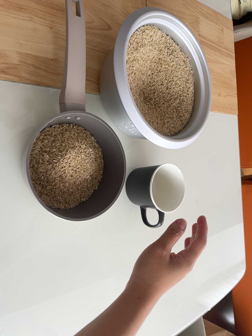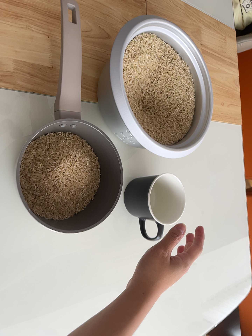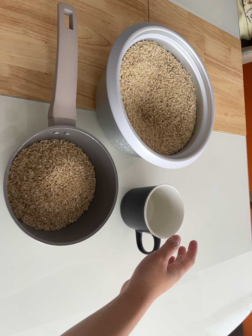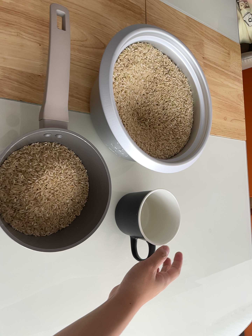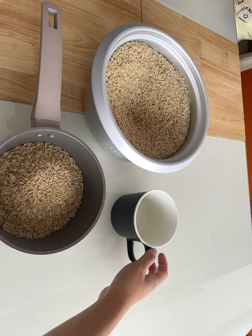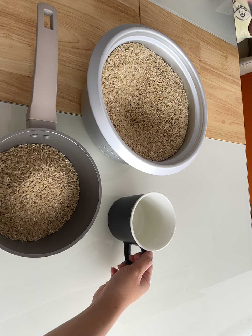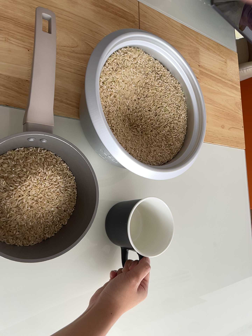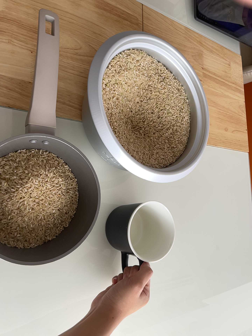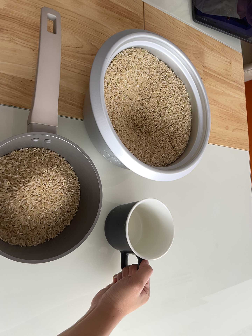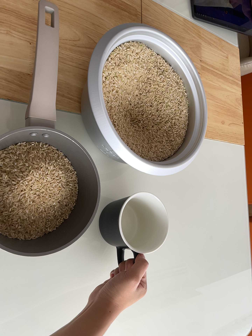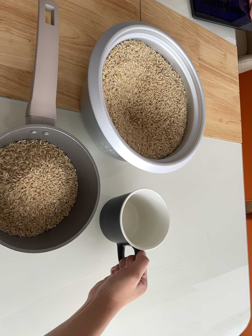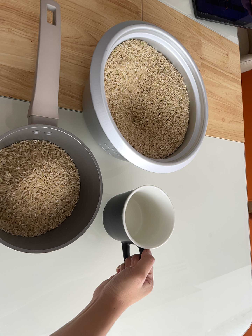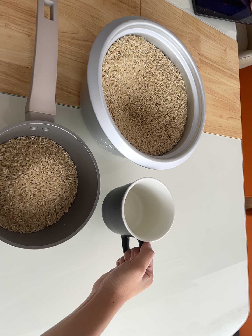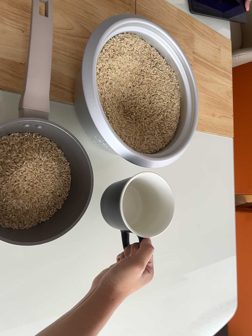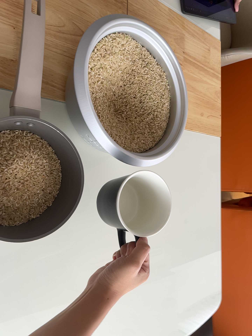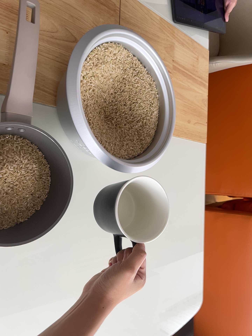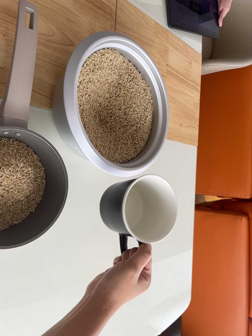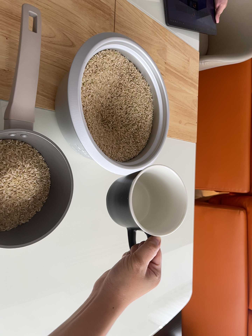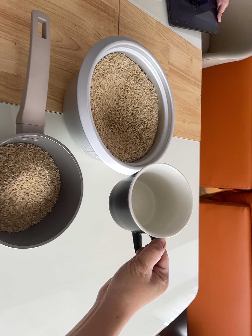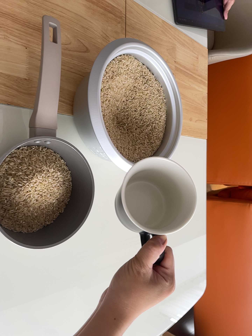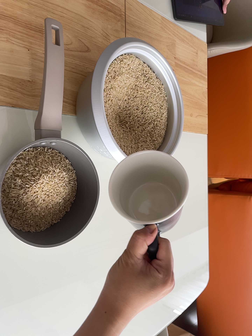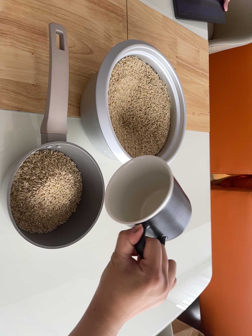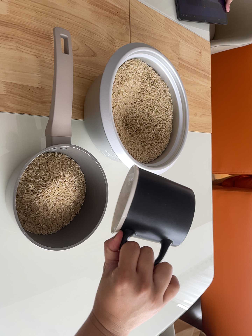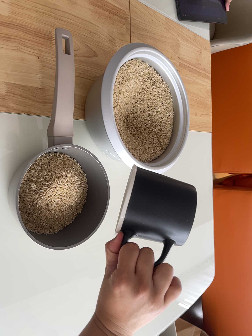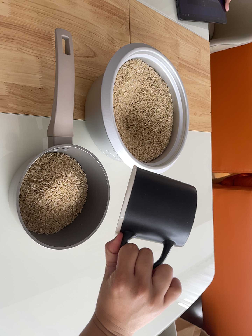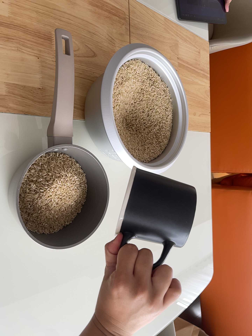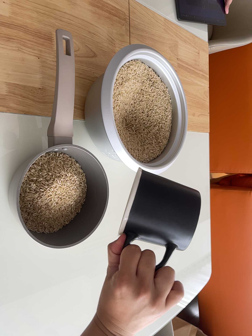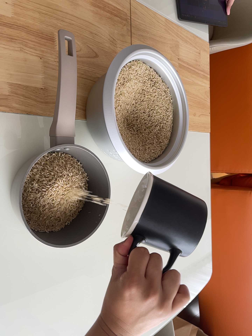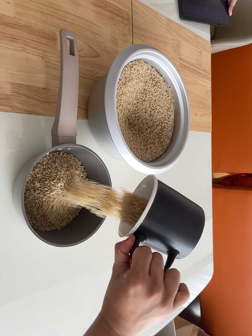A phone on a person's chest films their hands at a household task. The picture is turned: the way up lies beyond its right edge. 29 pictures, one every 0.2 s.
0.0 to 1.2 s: The camera travels to its right and forward, about 9 cm. Its aim tips toward the top of its view by about 10 degrees, and the scene shifts downward.
1.2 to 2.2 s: The camera shifts only a little, or ends up much as it began.
2.2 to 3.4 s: The camera swings to its right by about 10 degrees, and the scene slides to the left. It travels backward, about 7 cm, so what stands in front gets smaller.
3.4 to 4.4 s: The camera shifts only a little, or ends up much as it began.
4.4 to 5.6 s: The camera keeps its place and its aim.
The film runs backward here.
